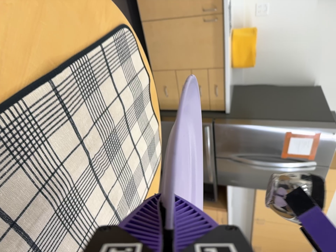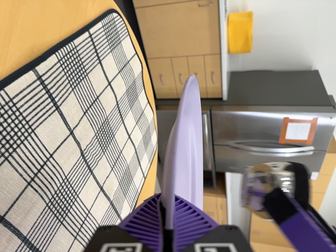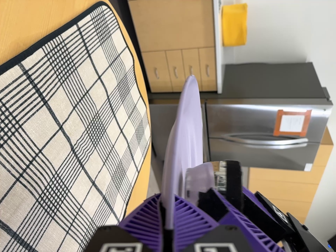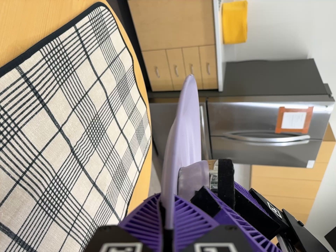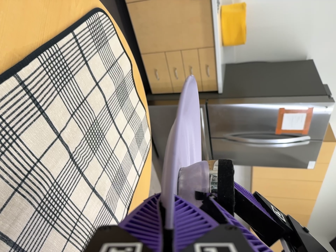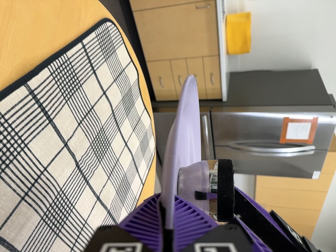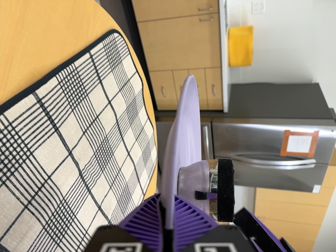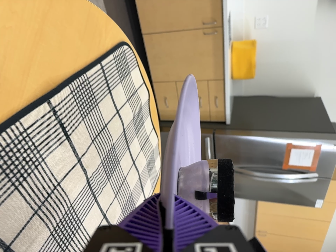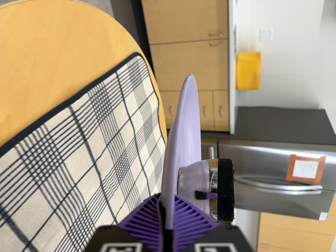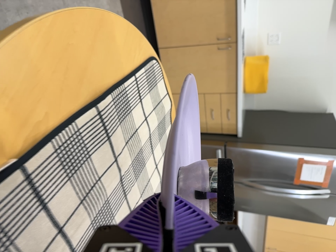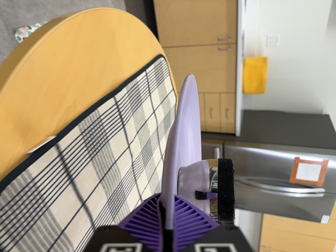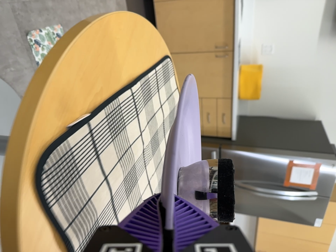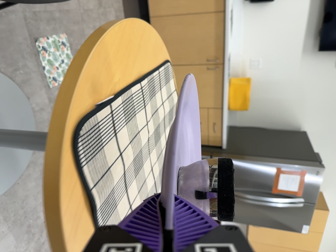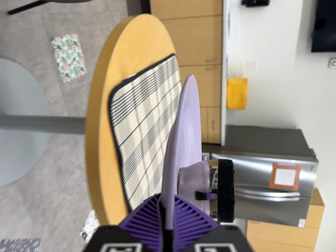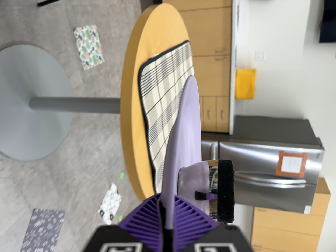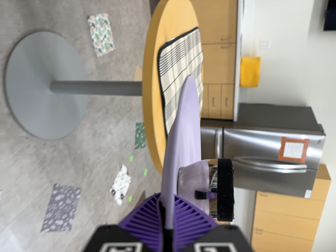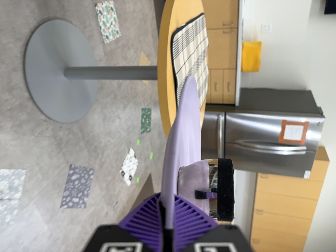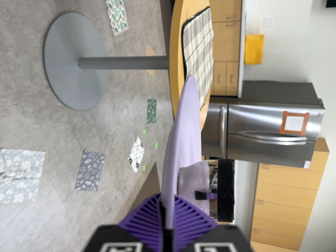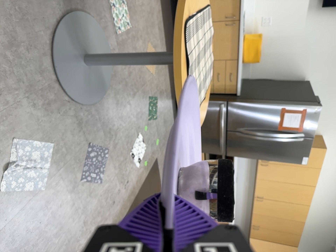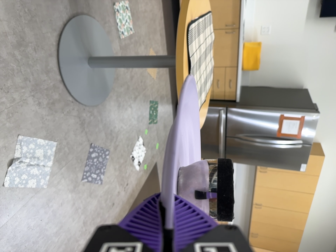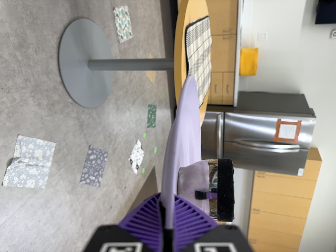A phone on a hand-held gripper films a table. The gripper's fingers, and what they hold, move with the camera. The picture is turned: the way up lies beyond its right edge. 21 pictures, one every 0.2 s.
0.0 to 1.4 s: The camera shifts only a little, or ends up much as it began.
1.4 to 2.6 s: The camera travels backward, toward the bottom of its view and to its left, about 50 cm, so what stands in front gets smaller. Its aim tips toward the top of its view by about 10 degrees.
2.6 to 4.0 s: The camera travels backward and toward the bottom of its view, about 60 cm, so what stands in front gets smaller.
The film runs backward here.
